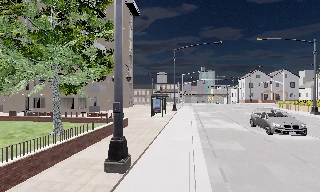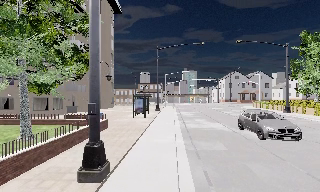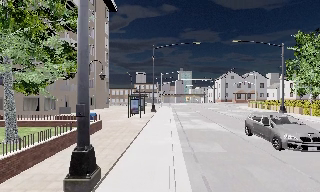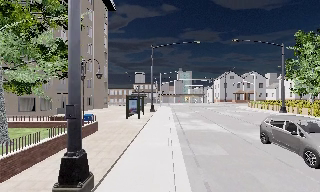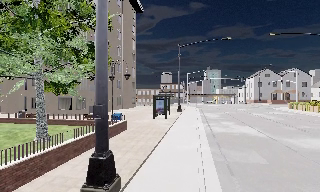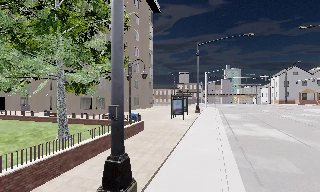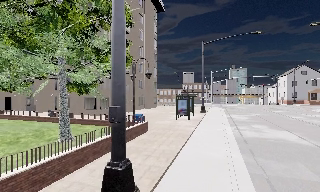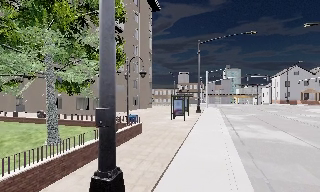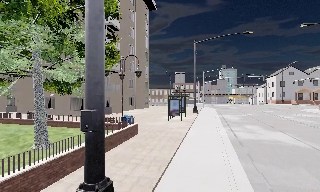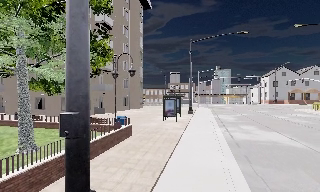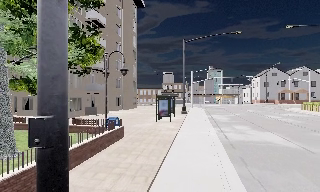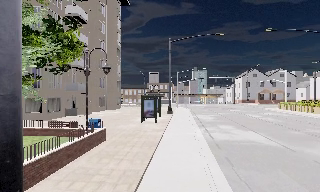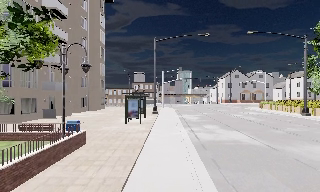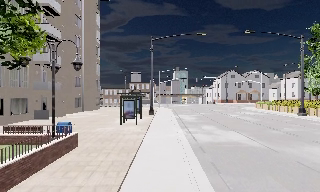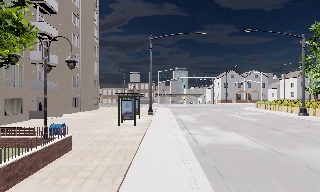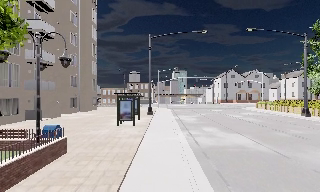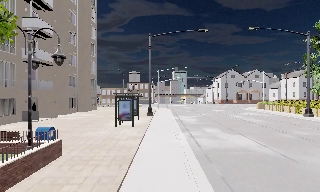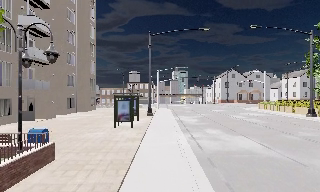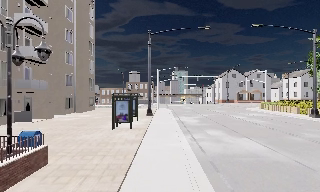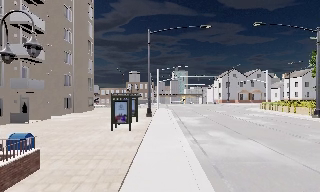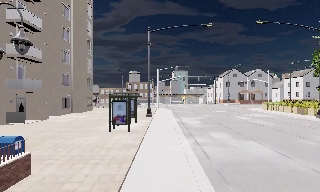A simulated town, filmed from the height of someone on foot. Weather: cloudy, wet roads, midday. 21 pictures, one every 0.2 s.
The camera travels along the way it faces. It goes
forward.
0.0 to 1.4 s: The camera travels forward, about 2.5 m, so what stands in front looms larger.
1.4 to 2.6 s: The camera pans to its right, which is clockwise from overhead, by about 15 degrees. It travels forward, about 2 m, so what stands in front looms larger.
2.6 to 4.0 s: The camera travels forward, about 2.5 m, so what stands in front looms larger.
The film runs forward here.
